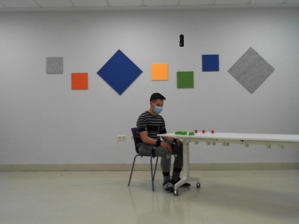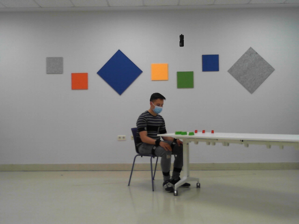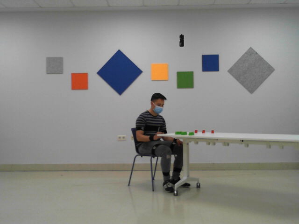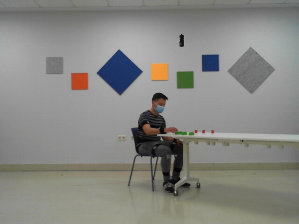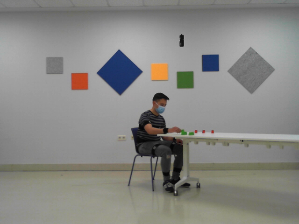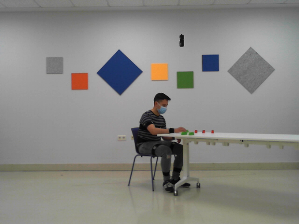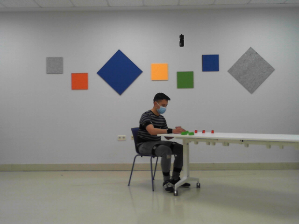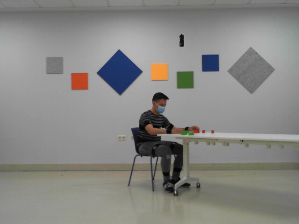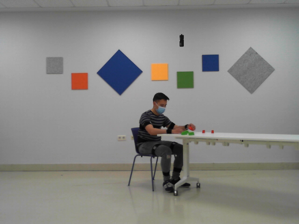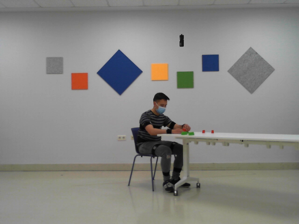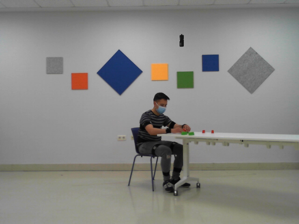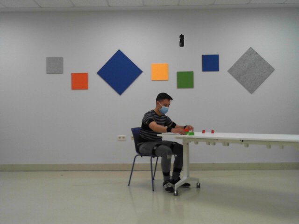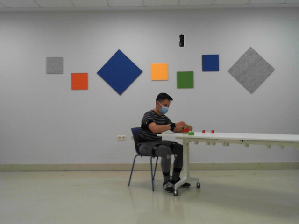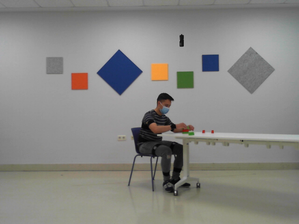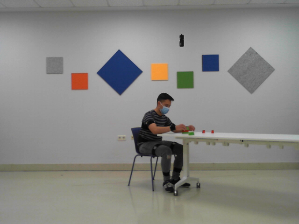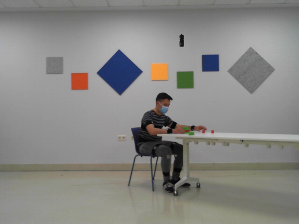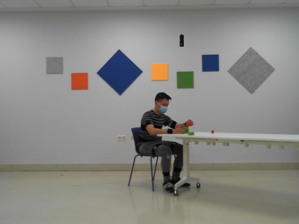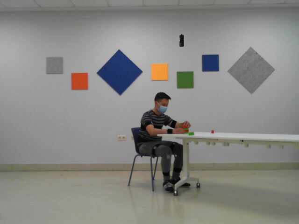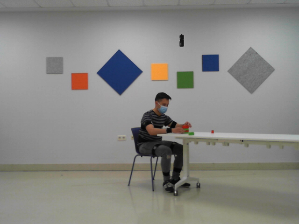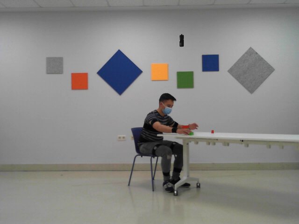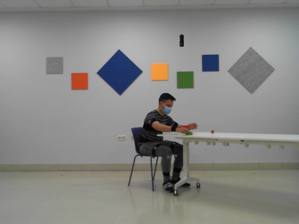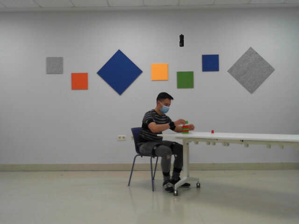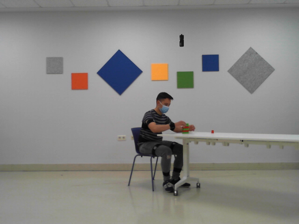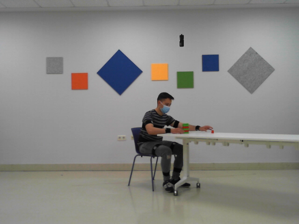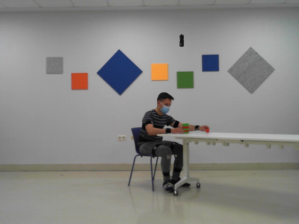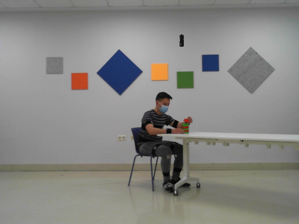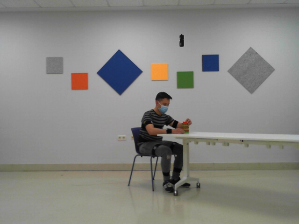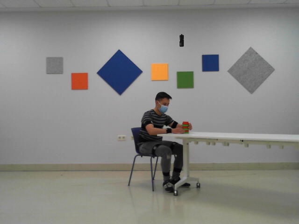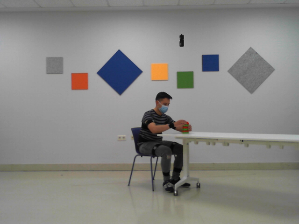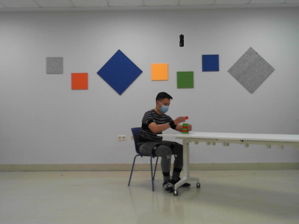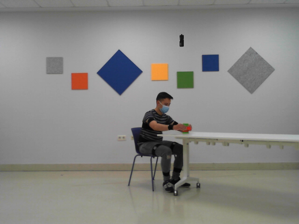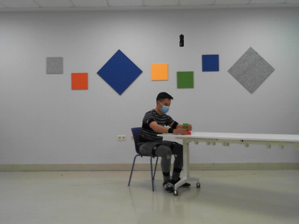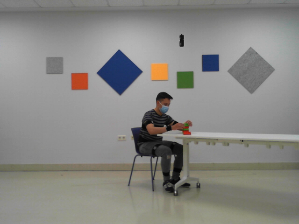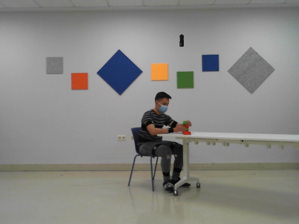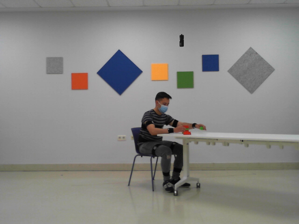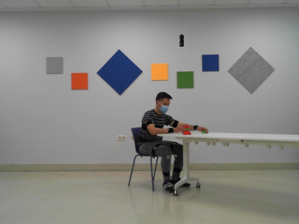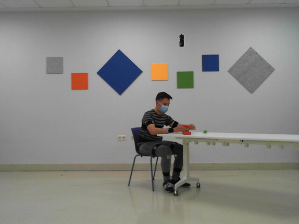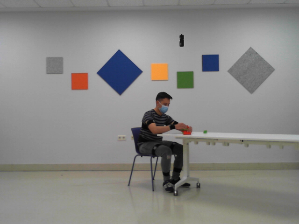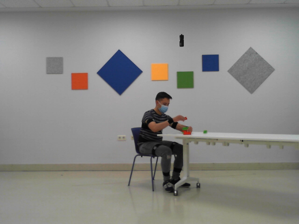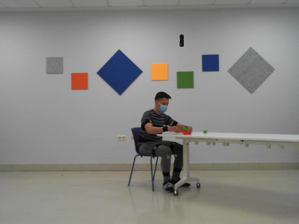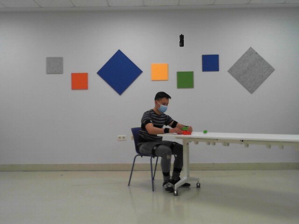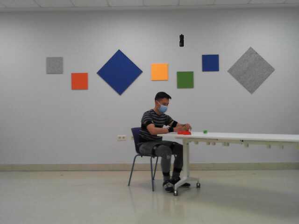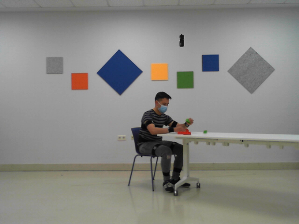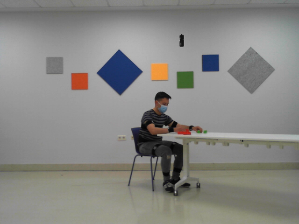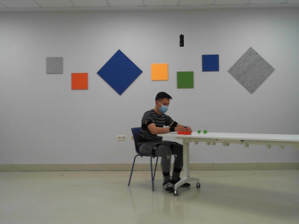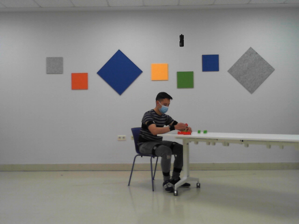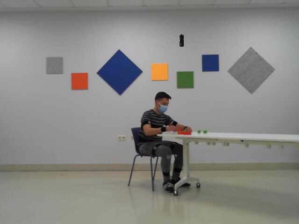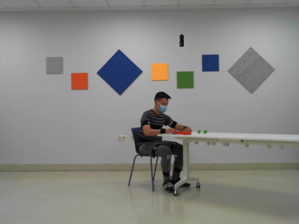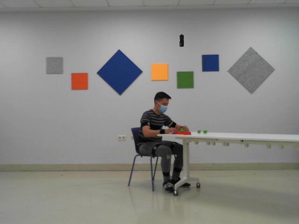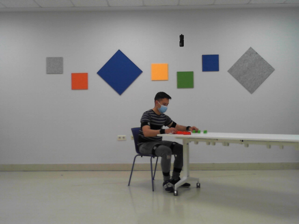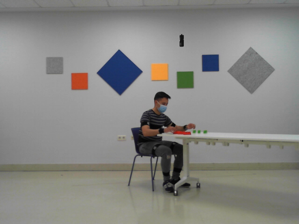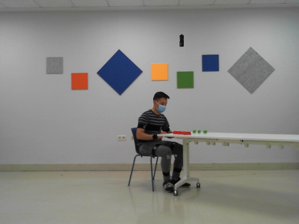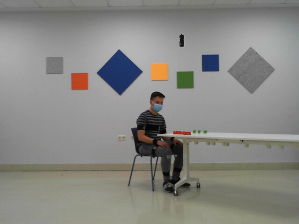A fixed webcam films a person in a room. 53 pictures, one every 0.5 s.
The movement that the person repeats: Assemble and disassemble a 6-piece LEGO tower.
